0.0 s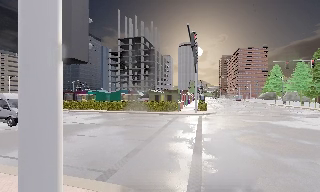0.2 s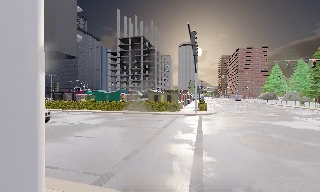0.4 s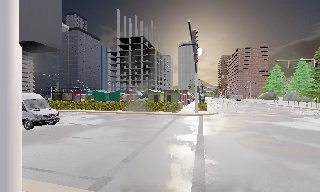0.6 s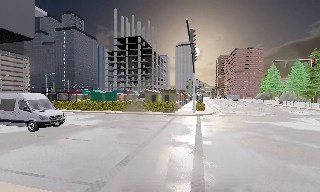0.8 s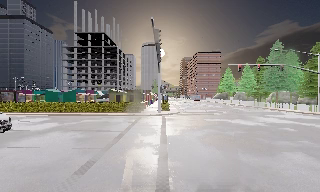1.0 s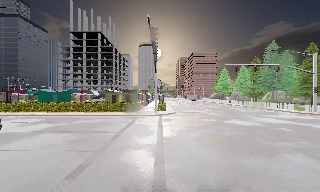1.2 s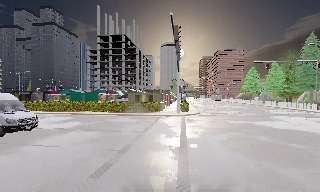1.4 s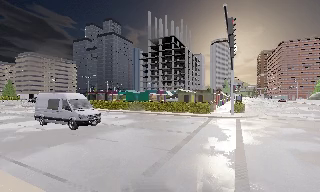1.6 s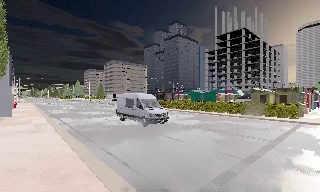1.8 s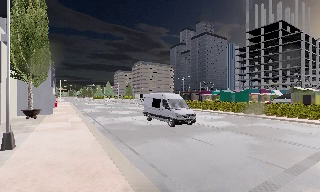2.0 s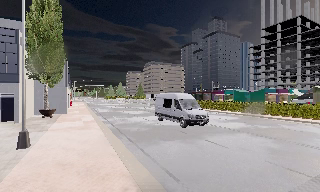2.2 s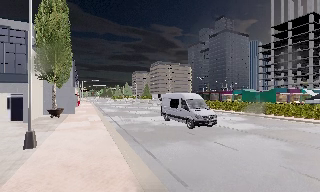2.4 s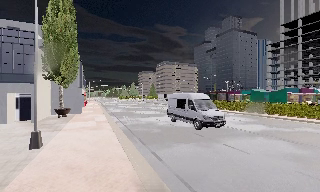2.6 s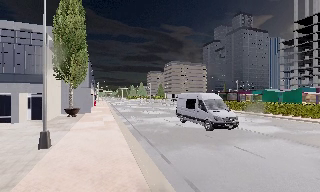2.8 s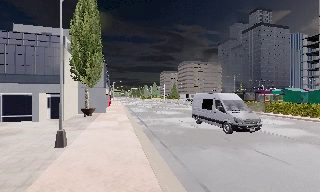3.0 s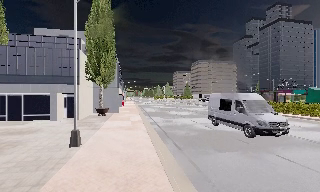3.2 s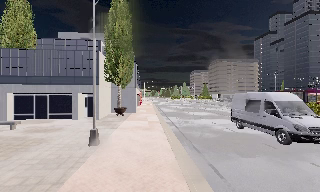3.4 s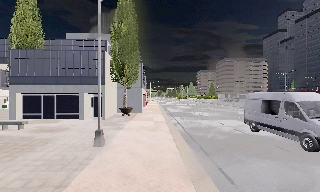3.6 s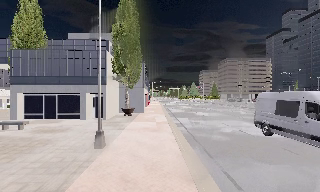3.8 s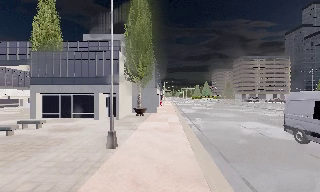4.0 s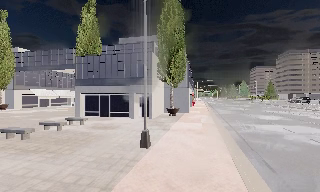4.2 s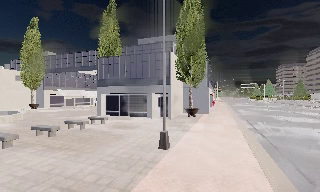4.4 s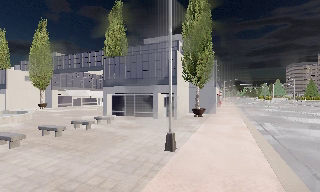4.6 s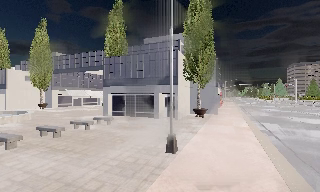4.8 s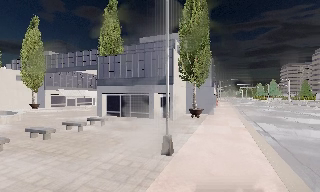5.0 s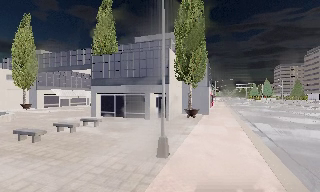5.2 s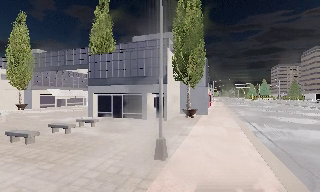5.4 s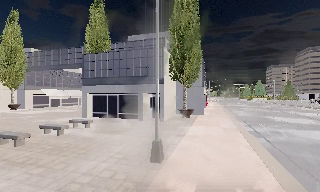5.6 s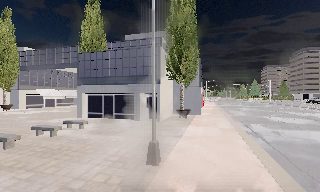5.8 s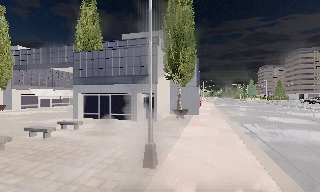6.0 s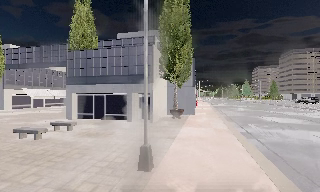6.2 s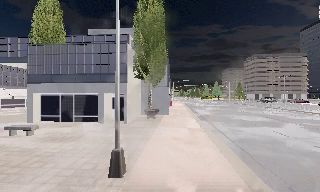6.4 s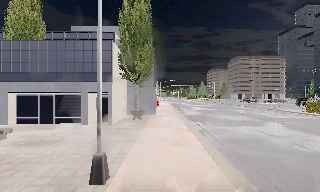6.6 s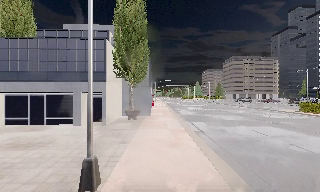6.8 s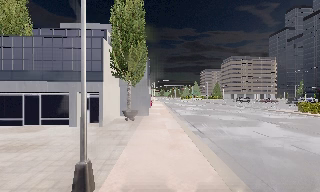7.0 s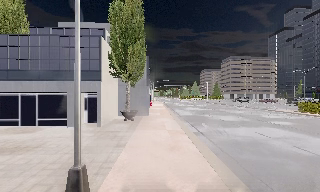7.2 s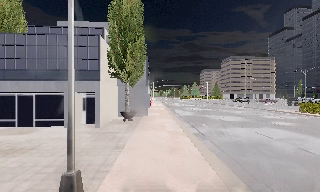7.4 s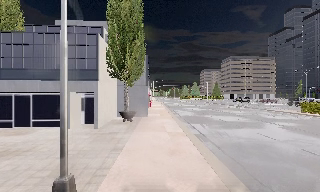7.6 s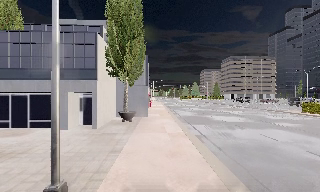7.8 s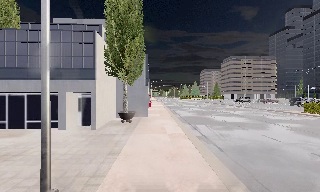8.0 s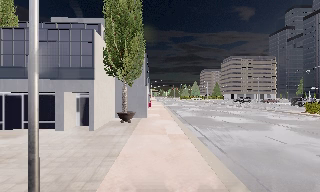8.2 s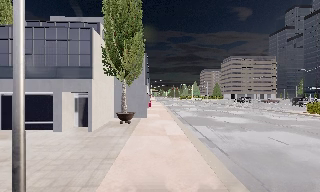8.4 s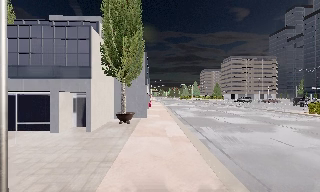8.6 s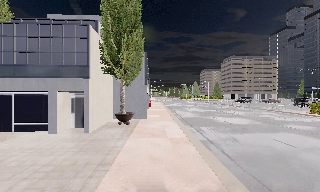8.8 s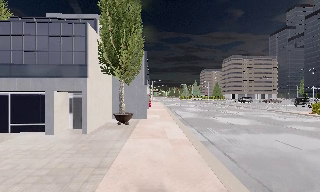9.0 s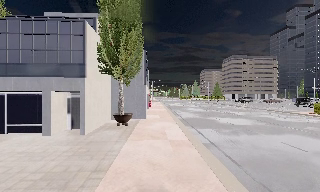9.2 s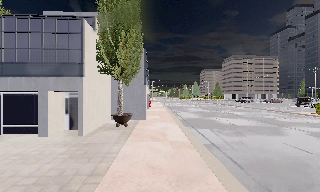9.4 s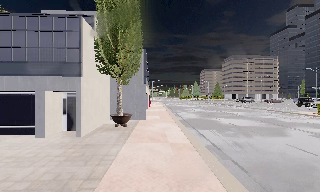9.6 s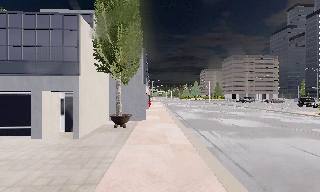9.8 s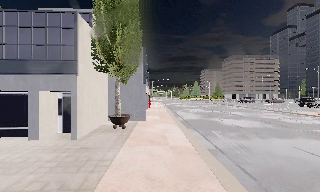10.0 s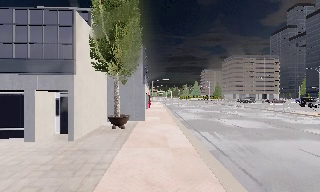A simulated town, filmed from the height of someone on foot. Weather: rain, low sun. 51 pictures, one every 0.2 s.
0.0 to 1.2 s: The camera travels forward, about 1.5 m, so what stands in front looms larger.
1.2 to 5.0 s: The camera pans to its left, which is counterclockwise from overhead, by about 100 degrees. It travels forward, about 4 m.
5.0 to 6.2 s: The scene slides to the left, as the camera pans about 15 degrees to its right. It travels forward, about 1 m, so what stands in front looms larger.
6.2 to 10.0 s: The camera travels forward, about 4.5 m, so what stands in front looms larger.
The film runs forward here.
